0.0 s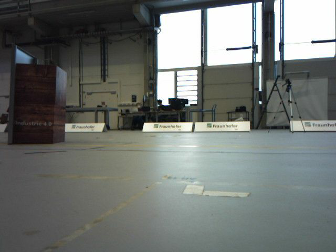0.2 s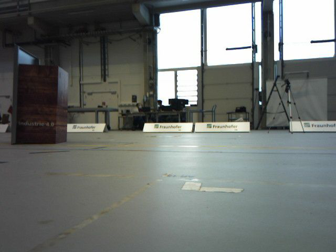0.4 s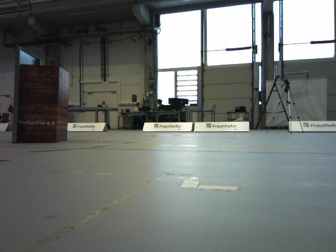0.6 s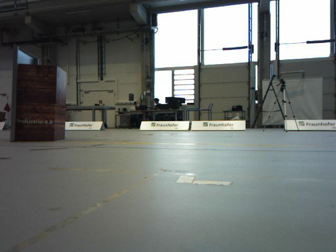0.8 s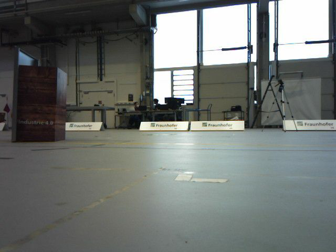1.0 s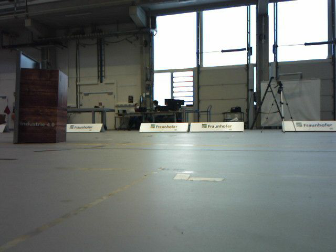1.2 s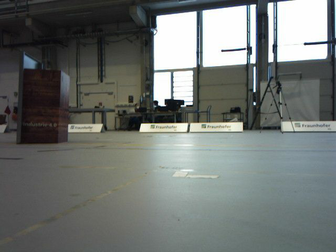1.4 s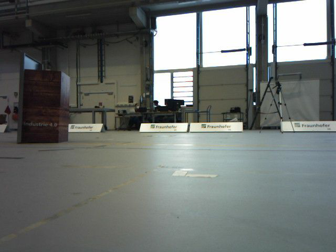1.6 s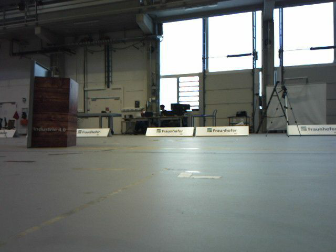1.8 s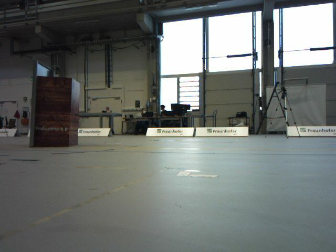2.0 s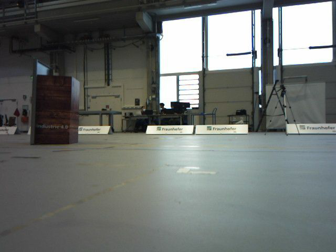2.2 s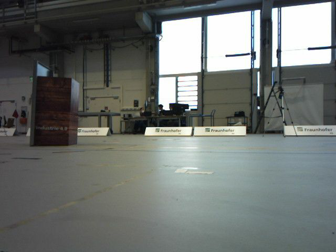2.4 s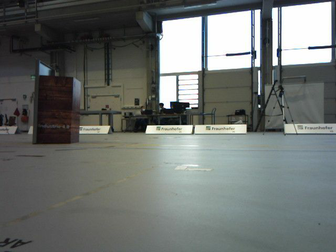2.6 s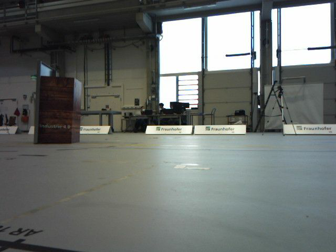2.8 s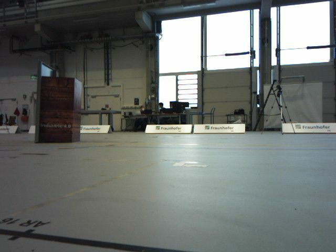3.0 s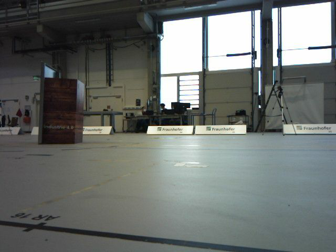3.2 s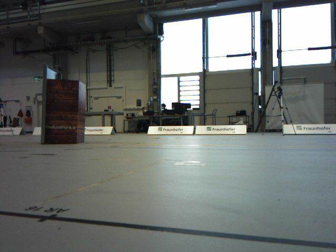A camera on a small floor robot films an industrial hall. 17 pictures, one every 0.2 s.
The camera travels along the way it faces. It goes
backward.
0.0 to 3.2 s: The camera travels backward, about 0.7 m, so what stands in front gets smaller.
The film runs backward here.
